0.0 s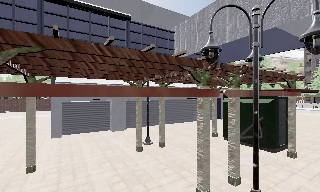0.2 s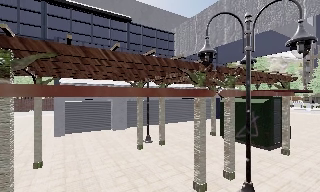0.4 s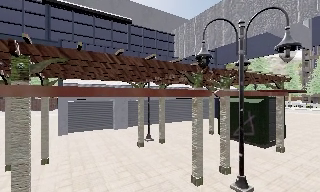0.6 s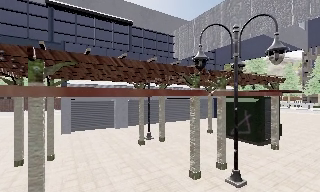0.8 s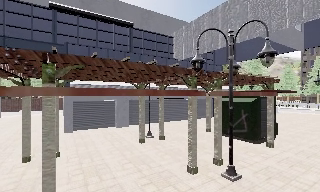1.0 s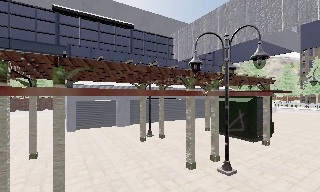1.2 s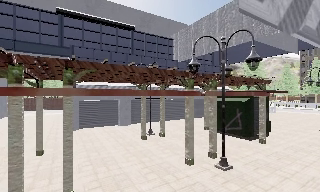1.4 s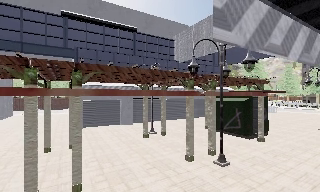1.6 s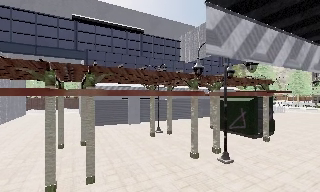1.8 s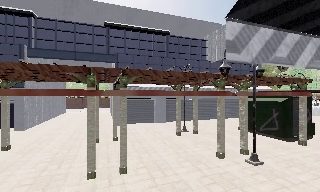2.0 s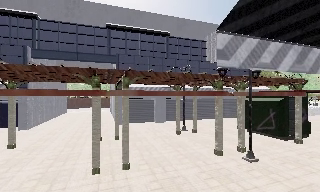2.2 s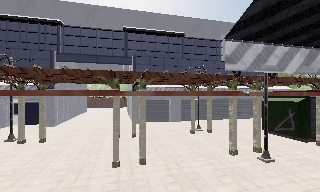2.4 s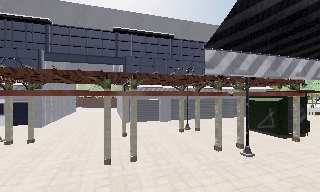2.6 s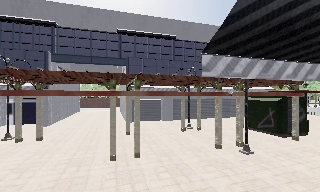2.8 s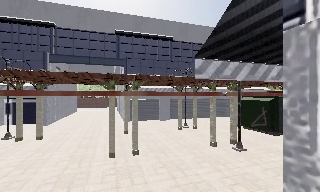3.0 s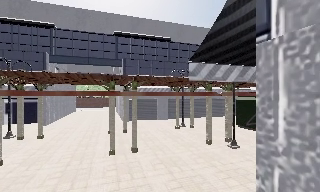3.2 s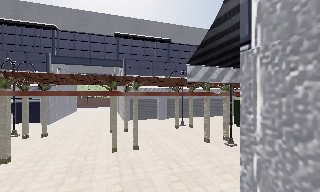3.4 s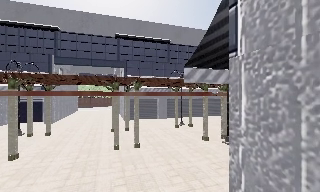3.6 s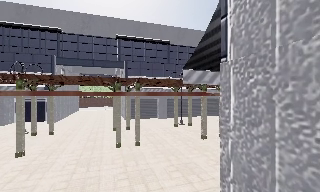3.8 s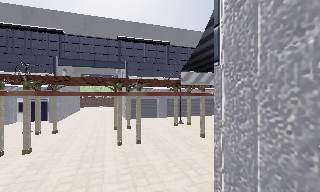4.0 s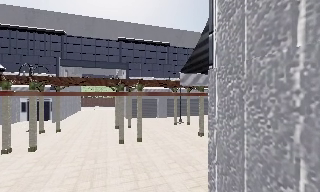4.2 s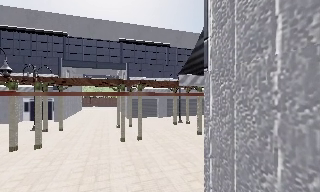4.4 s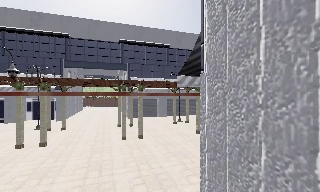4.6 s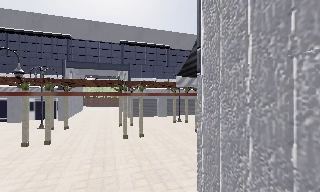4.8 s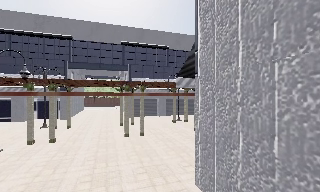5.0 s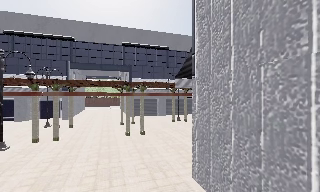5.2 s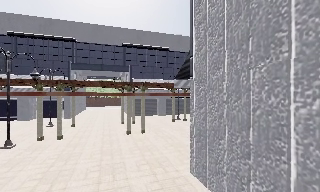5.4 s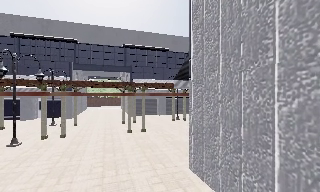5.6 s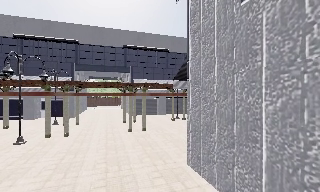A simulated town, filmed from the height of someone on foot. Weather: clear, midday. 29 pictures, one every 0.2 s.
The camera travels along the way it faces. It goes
backward.
0.0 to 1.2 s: The camera travels backward, about 2 m, so what stands in front gets smaller.
1.2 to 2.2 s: The camera pans to its left, which is counterclockwise from overhead, by about 15 degrees. It travels backward, about 1.5 m, so what stands in front gets smaller.
2.2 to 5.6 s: The camera travels backward, about 6 m, so what stands in front gets smaller.
The film runs backward here.
